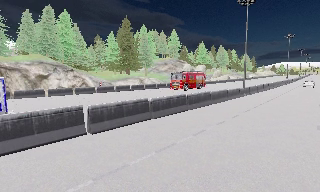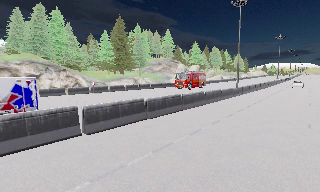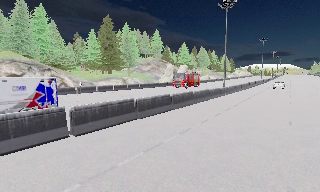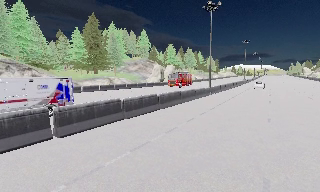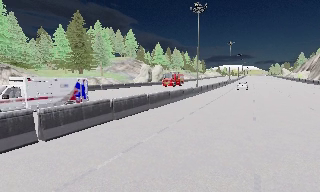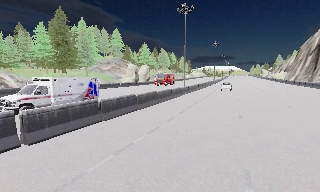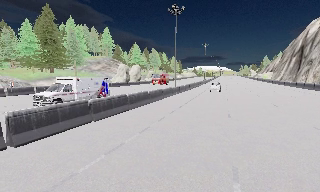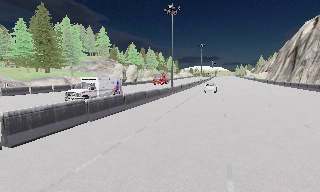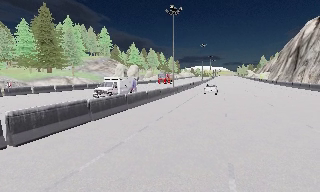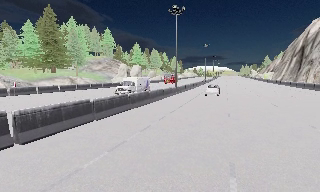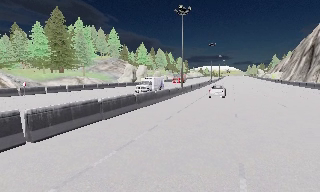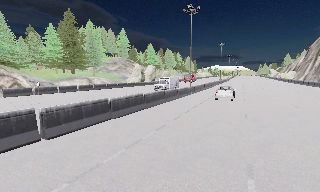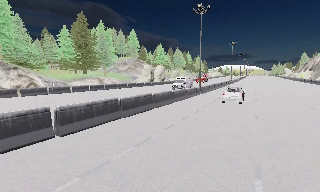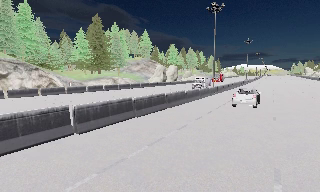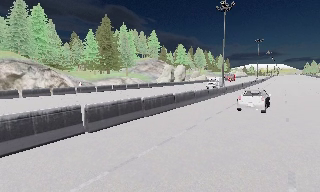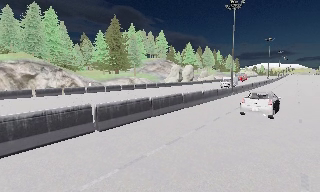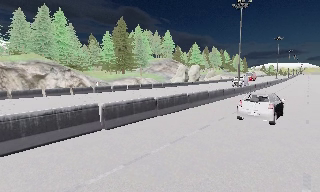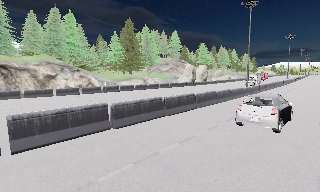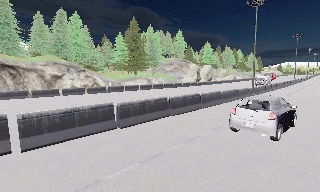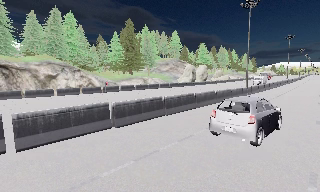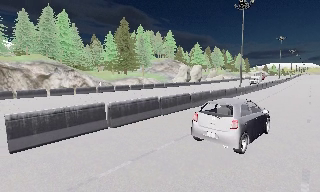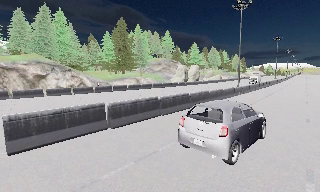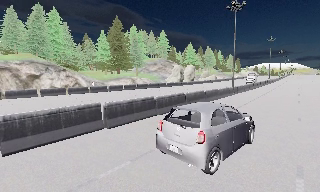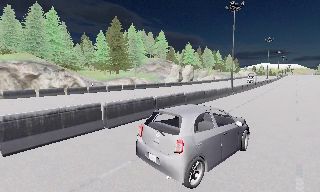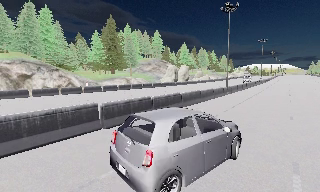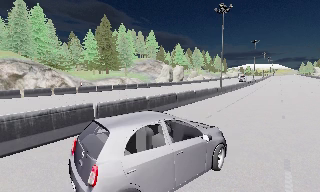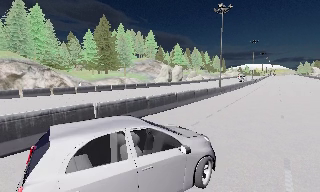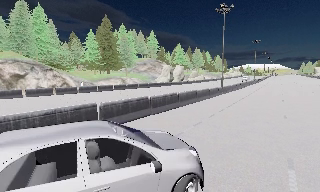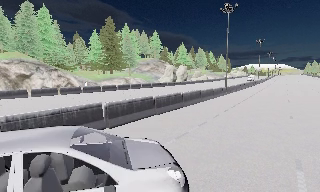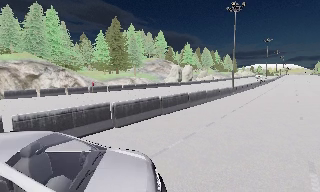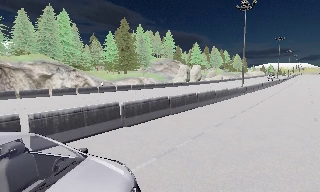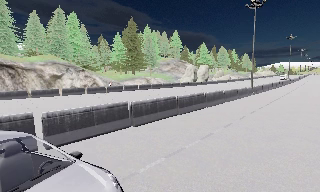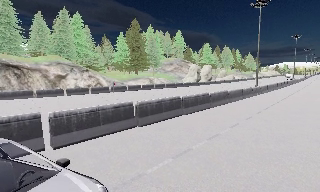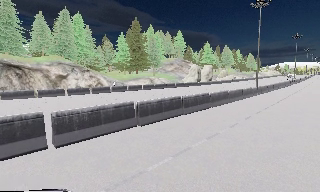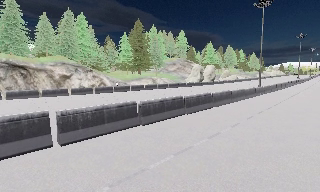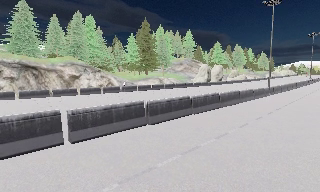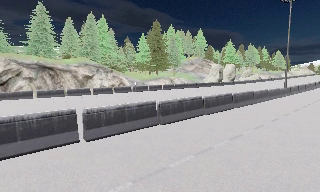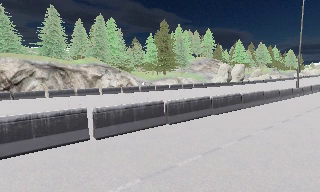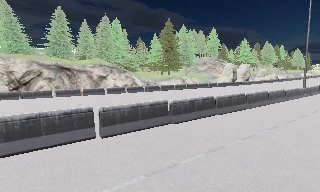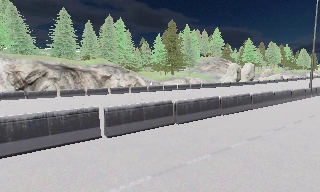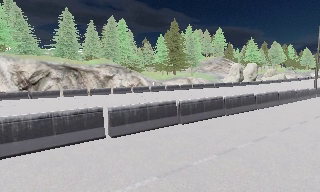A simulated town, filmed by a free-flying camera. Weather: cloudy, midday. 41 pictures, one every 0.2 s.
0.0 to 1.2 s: The scene slides to the left, as the camera pans about 25 degrees to its right.
1.2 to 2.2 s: The camera shifts only a little, or ends up much as it began.
2.2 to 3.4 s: The camera swings to its left by about 20 degrees, and the scene slides to the right.
3.4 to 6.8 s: The camera travels to its left and backward, about 1 m, so close, fixed things drift to the right.
6.8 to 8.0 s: The camera swings to its left by about 10 degrees, and the scene slides to the right.
The film runs backward here.
